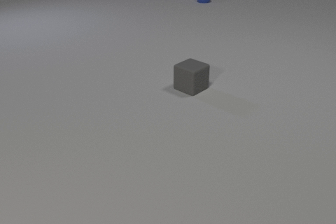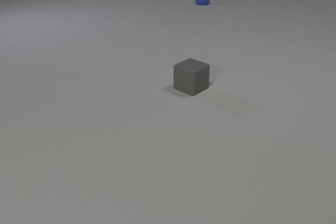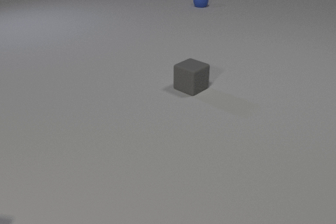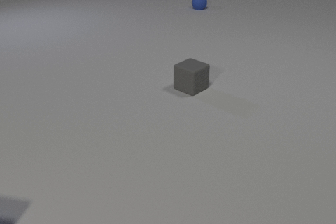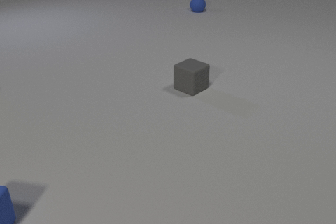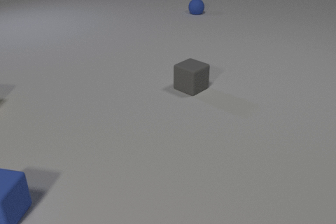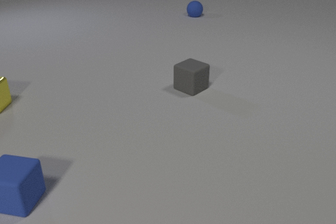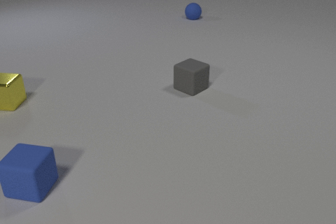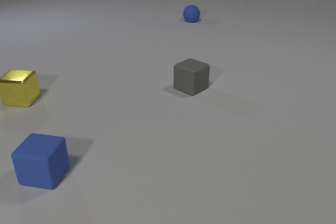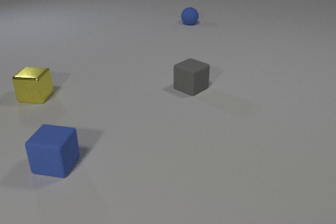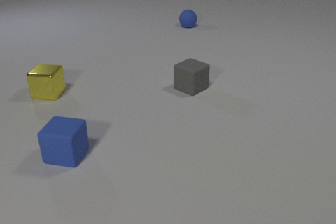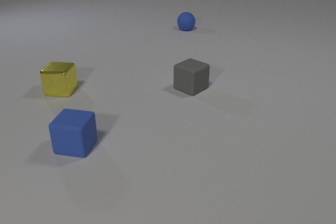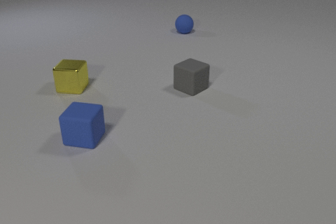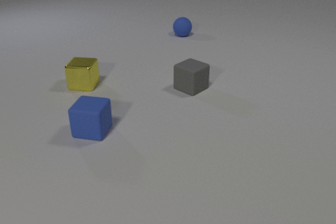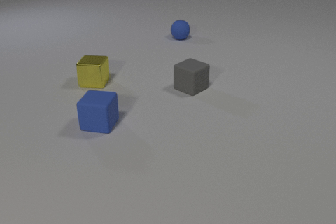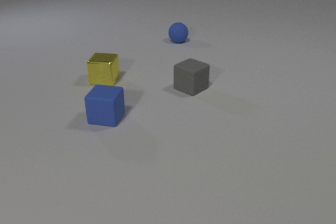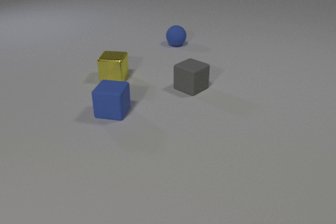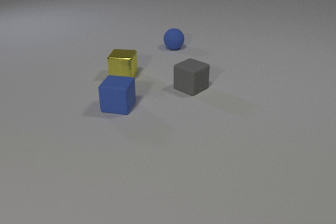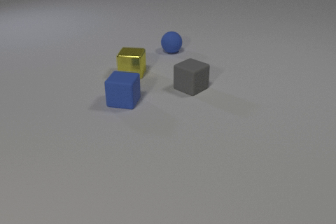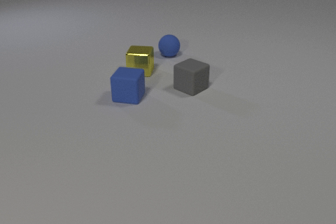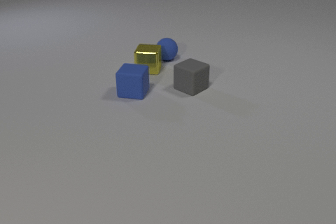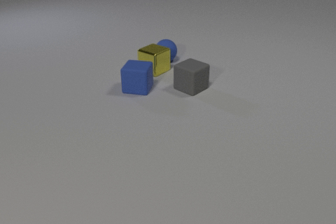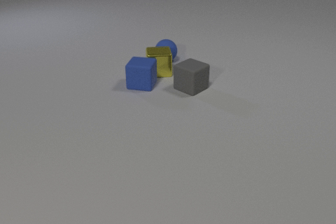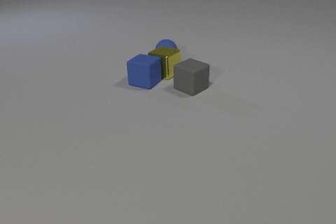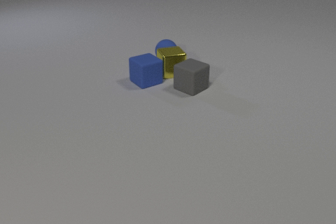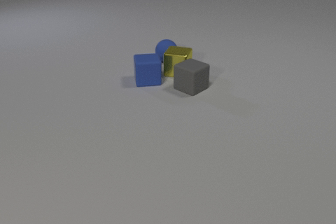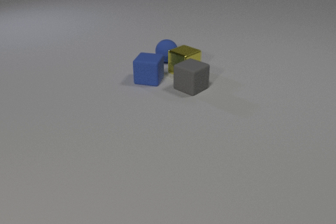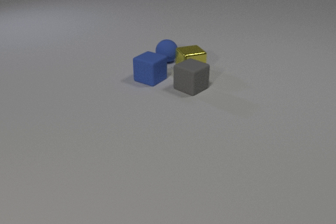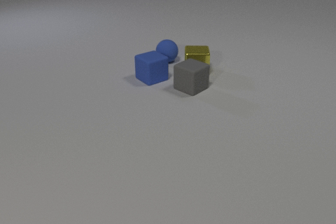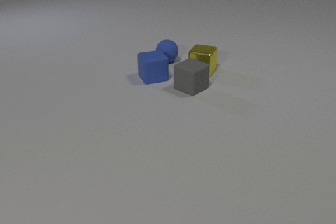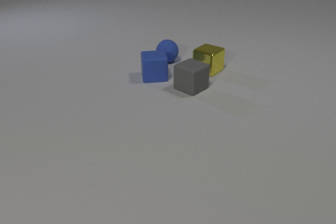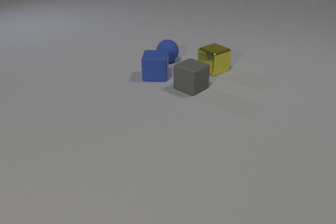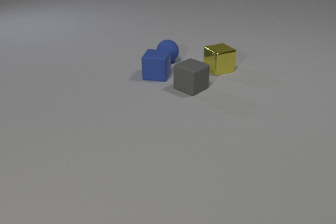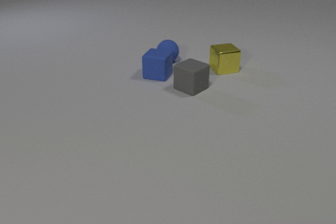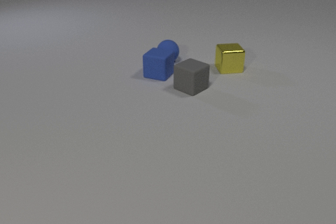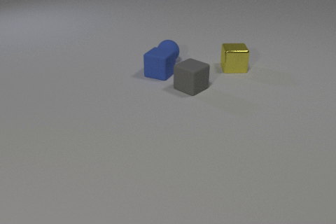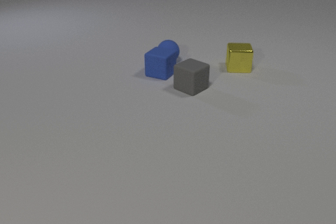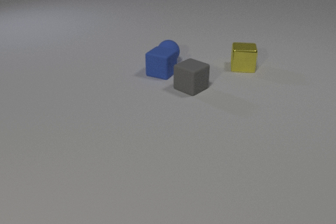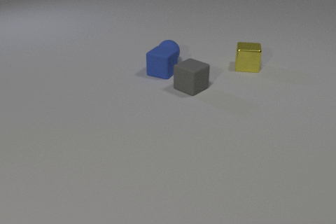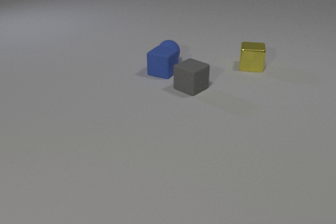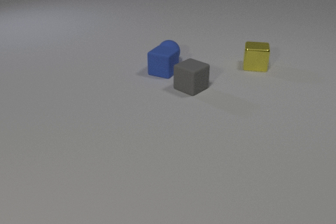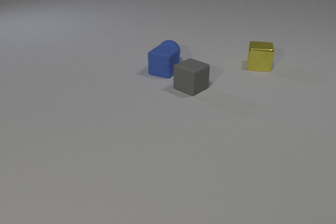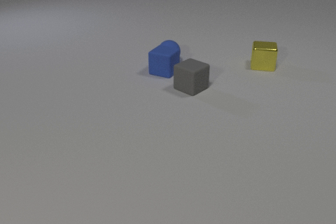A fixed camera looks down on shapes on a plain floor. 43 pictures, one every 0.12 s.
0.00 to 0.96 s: The yellow metal cube comes in at the left edge, slides to the right. The blue rubber sphere rolls toward the camera. The blue rubber cube comes in at the left edge, slides away from the camera and to the right.
0.96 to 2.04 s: The yellow metal cube slides to the right. The blue rubber sphere rolls toward the camera. The blue rubber cube slides away from the camera and to the right.
2.04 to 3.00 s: The yellow metal cube slides to the right. The blue rubber sphere rolls toward the camera. The blue rubber cube slides away from the camera and to the right, spins so that its near face slides to the left, clockwise seen from above. The yellow metal cube and the blue rubber sphere collide. The yellow metal cube and the blue rubber cube collide.
3.00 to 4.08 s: The yellow metal cube slides to the right. The blue rubber cube slides away from the camera and to the right, spins clockwise seen from above by about 120 degrees, its near face sliding to the left.
4.08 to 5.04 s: The yellow metal cube slides to the right. The blue rubber cube slides away from the camera and to the right.
What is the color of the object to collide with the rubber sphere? yellow.
What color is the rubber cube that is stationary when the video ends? gray.
How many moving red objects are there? 0.
